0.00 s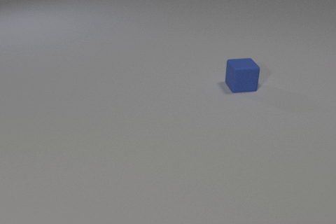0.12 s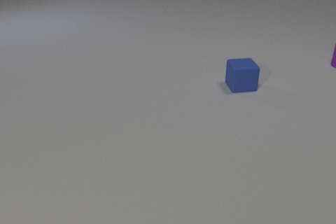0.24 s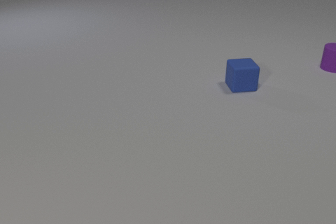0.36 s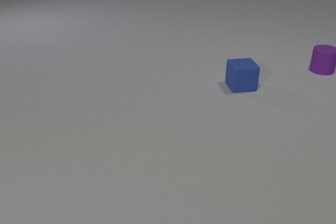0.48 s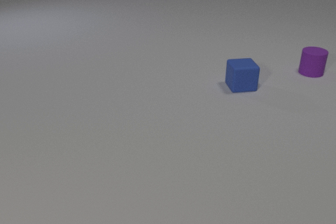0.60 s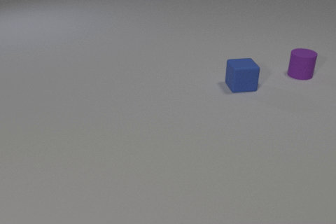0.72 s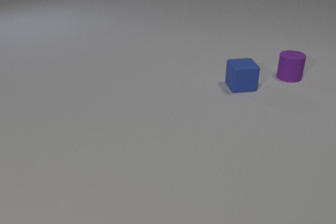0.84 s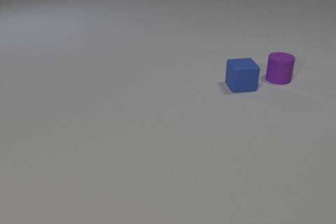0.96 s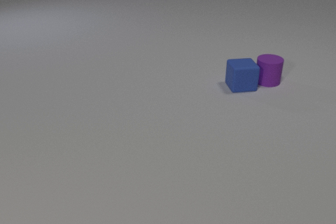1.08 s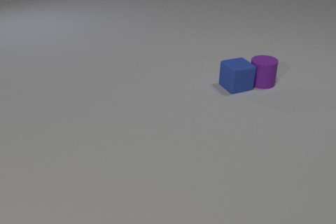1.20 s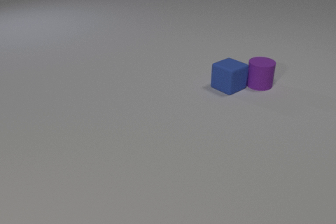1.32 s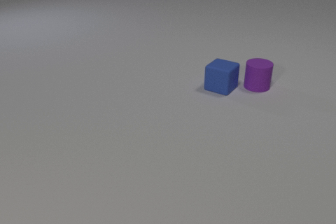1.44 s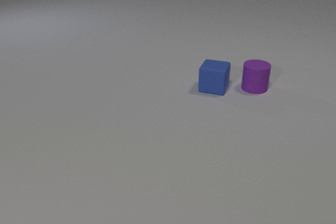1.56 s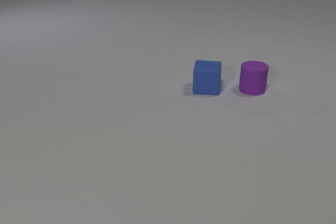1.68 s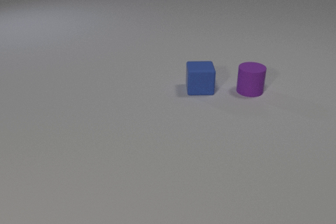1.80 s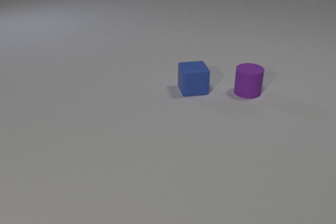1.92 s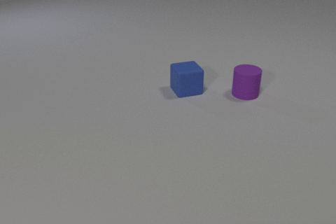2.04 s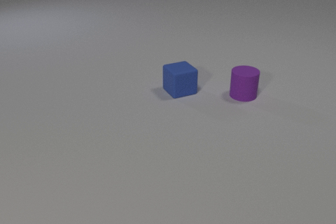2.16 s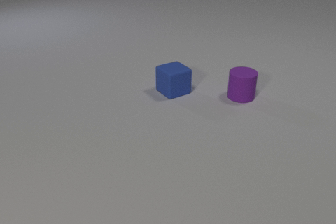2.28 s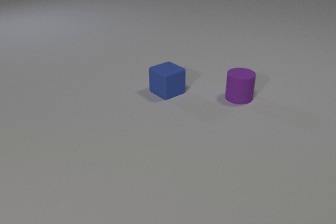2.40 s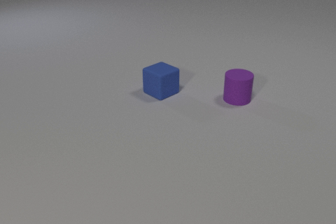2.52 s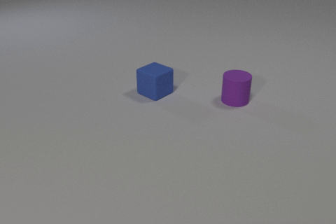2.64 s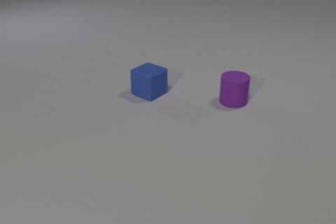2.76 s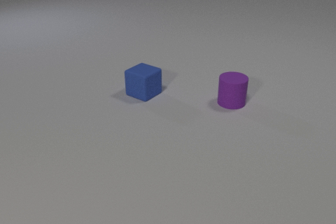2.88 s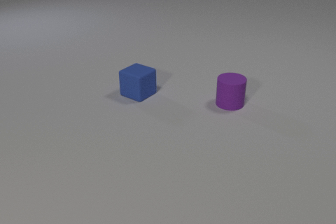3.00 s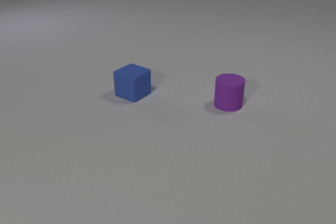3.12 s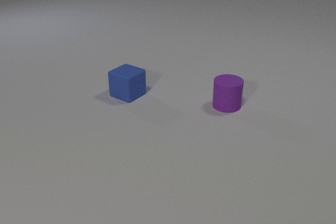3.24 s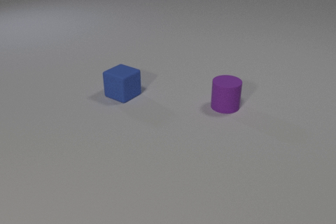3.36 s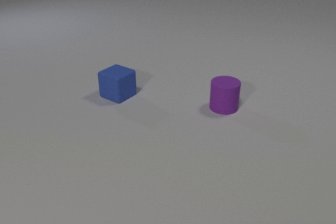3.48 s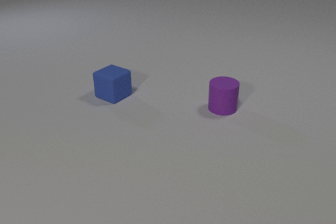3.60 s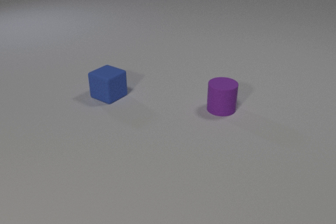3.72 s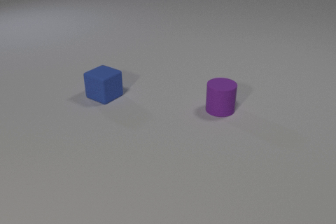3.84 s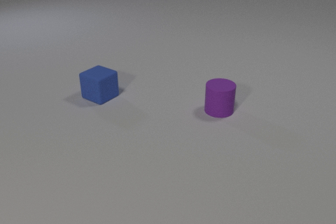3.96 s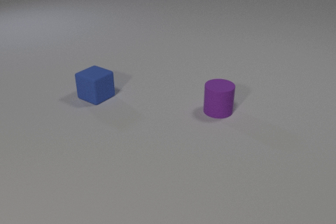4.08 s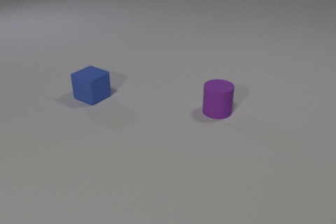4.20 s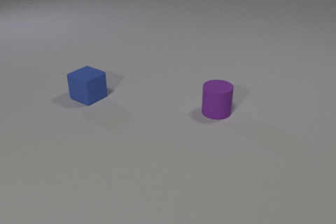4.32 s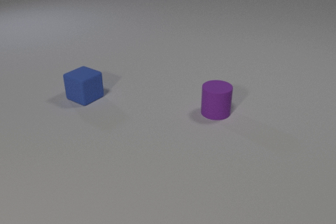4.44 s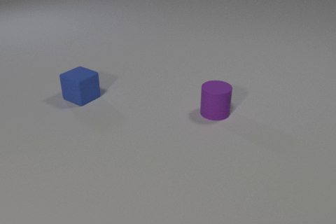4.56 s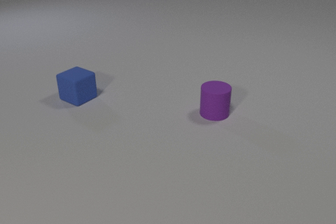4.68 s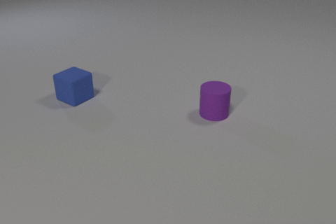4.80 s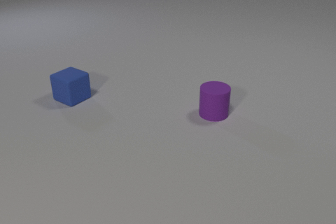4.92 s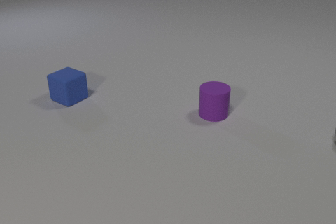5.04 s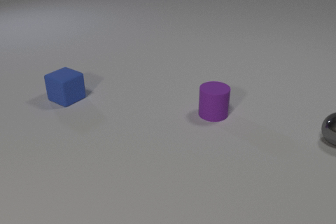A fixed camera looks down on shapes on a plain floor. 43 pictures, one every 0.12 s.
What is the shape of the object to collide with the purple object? cube.
How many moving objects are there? 3.
How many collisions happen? 1.
0.00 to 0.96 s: The purple rubber cylinder comes in at the right edge, slides to the left and toward the camera.
0.96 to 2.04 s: The purple rubber cylinder slides toward the camera and to the left. The blue rubber cube slides to the left, spins so that its near face slides to the right, counterclockwise seen from above. The purple rubber cylinder and the blue rubber cube collide.
2.04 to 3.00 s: The purple rubber cylinder slides toward the camera and to the left. The blue rubber cube slides to the left, spins counterclockwise seen from above by about 30 degrees, its near face sliding to the right.
3.00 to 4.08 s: The purple rubber cylinder slides toward the camera and to the left. The blue rubber cube slides to the left.
4.08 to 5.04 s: The blue rubber cube slides to the left. The gray metal sphere comes in at the right edge, rolls to the left.
